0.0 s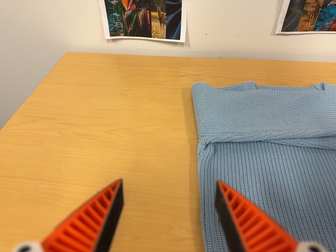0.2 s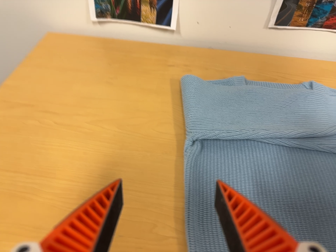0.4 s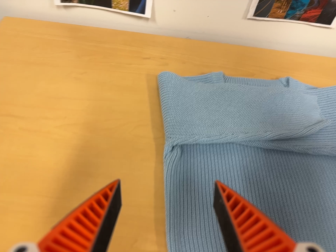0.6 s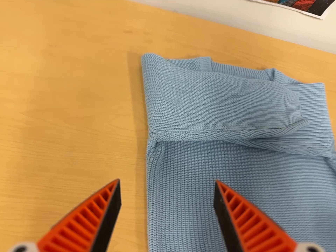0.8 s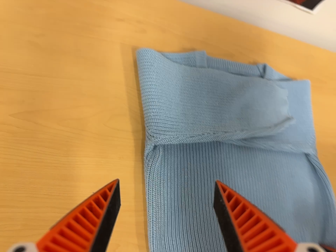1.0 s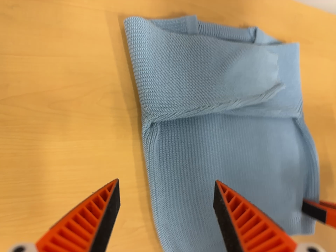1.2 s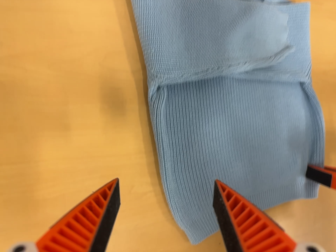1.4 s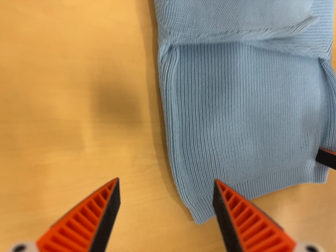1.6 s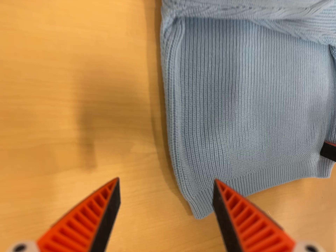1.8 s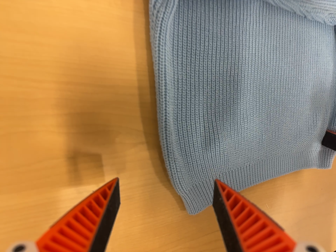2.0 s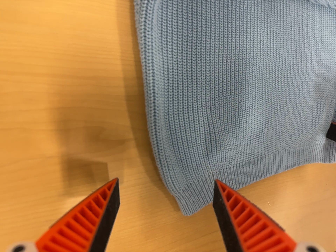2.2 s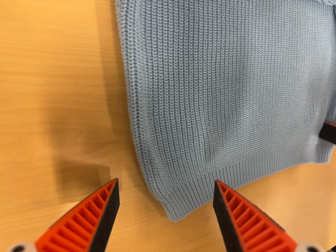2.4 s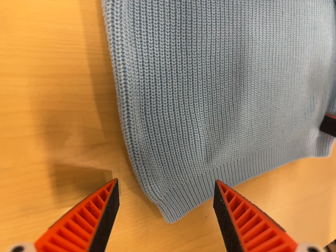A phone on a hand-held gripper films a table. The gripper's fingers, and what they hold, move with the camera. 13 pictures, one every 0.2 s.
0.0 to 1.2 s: The camera pans to its right by about 30 degrees. It travels toward the top of its view and to its left, about 24 cm. Its aim tips toward the bottom of its view by about 45 degrees.
1.2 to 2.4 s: The camera travels forward, about 16 cm, so what stands in front looms larger. Its aim tips toward the bottom of its view by about 10 degrees, and the scene shifts upward.
The film runs forward here.
